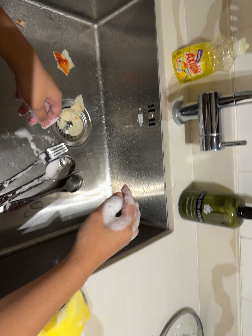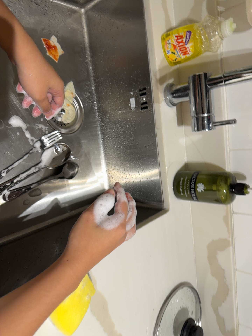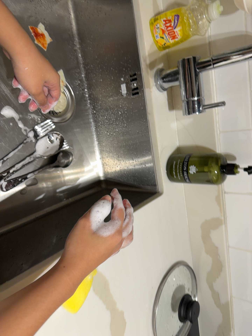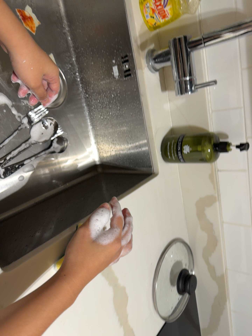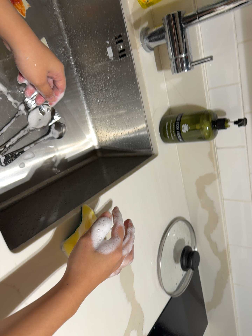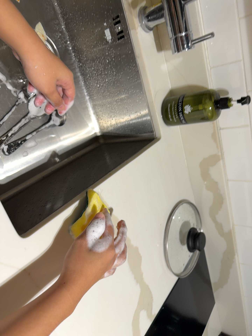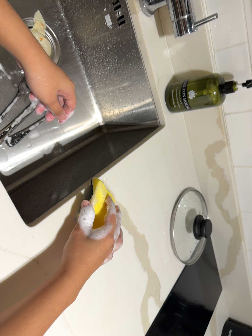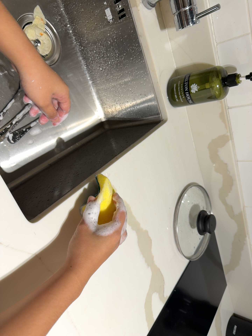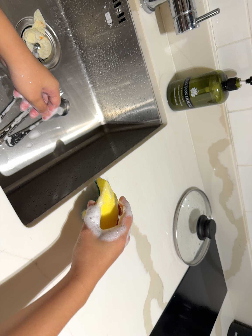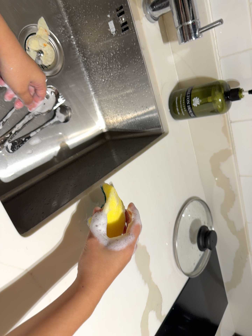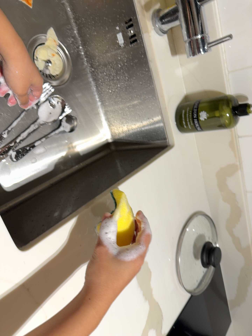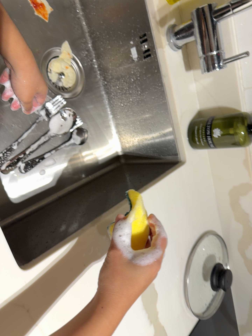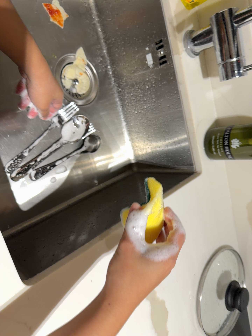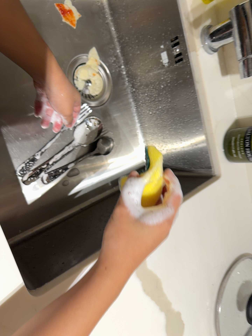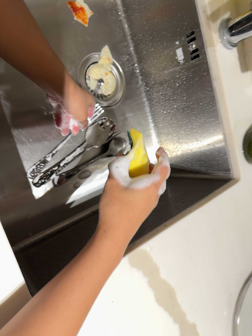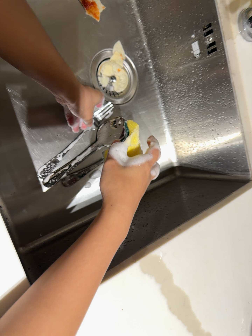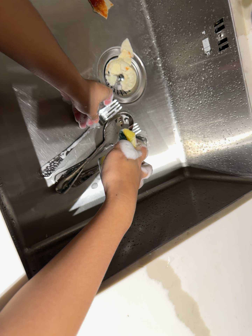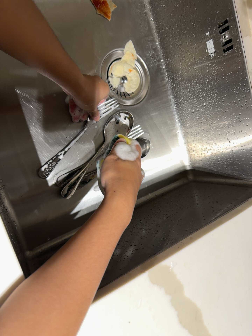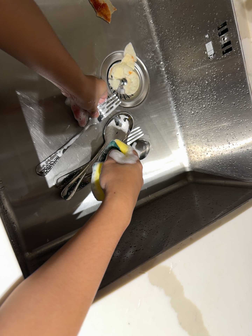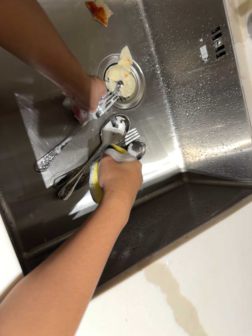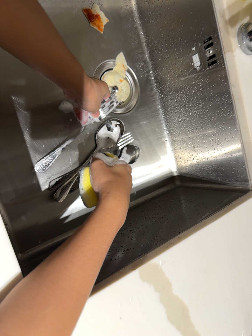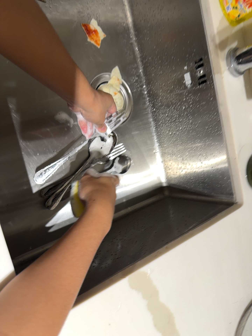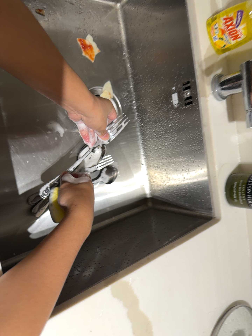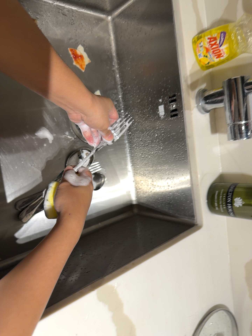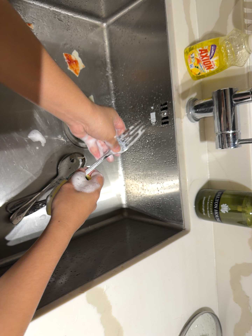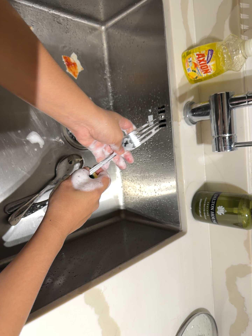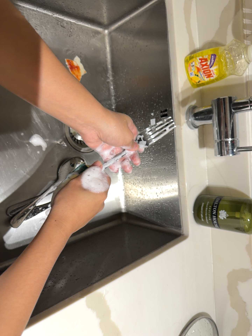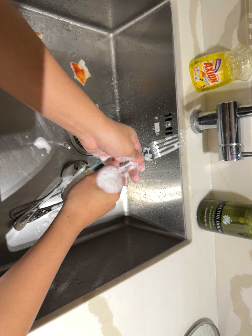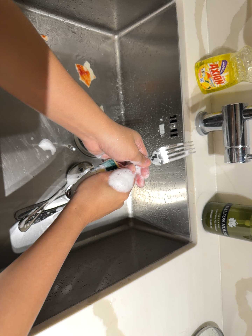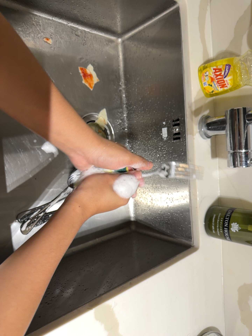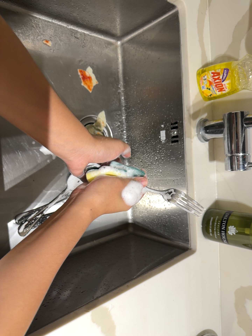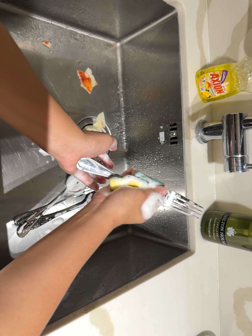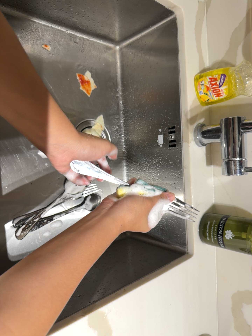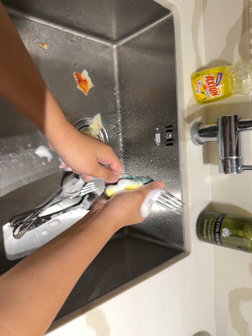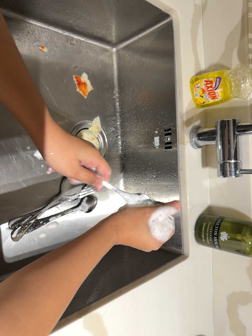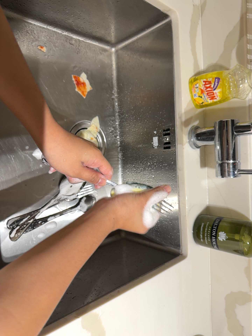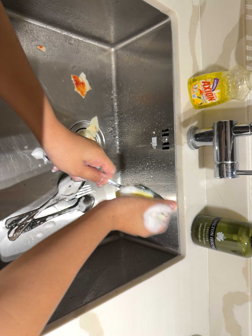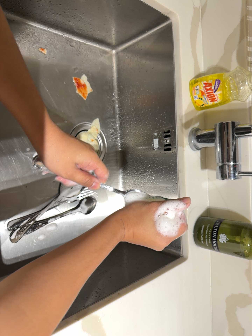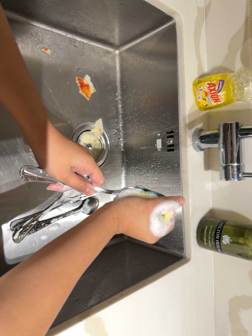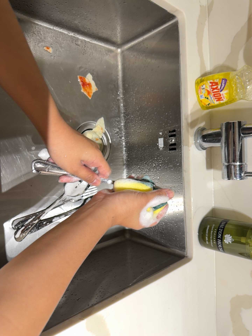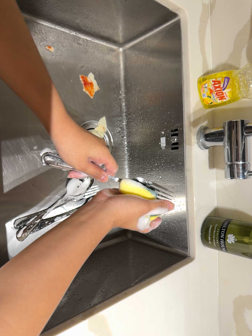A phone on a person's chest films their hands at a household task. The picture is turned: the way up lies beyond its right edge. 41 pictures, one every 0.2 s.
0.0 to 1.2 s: The camera travels toward the bottom of its view, about 7 cm, so close, fixed things drift upward. Its aim tips toward the bottom of its view by about 15 degrees, and the scene shifts upward. It rolls about its line of sight by about 15 degrees, and the scene rotates counterclockwise.
1.2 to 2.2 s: The camera shifts only a little, or ends up much as it began.
2.2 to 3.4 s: The camera pans to its left by about 15 degrees. It travels forward, about 10 cm, so what stands in front looms larger.
3.4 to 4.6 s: The camera pans to its right by about 15 degrees. It travels backward, about 8 cm, so what stands in front gets smaller.
4.6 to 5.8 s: The camera shifts only a little, or ends up much as it began.
5.8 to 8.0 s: The camera keeps its place and its aim.
The film runs backward here.
